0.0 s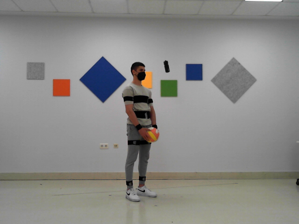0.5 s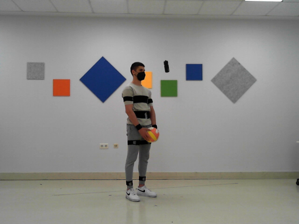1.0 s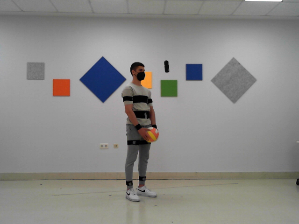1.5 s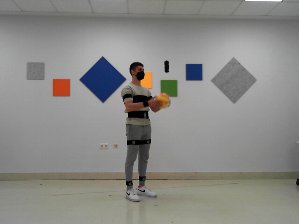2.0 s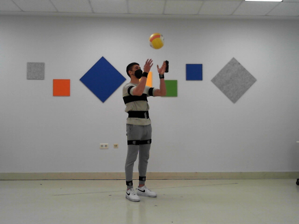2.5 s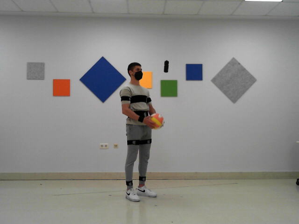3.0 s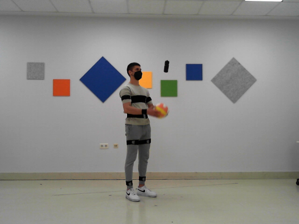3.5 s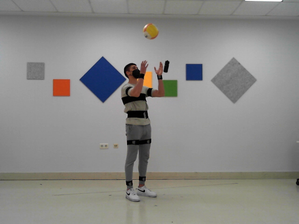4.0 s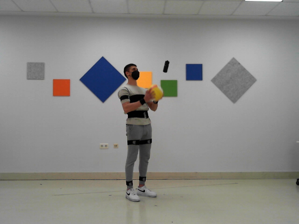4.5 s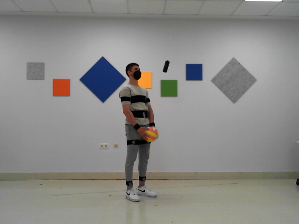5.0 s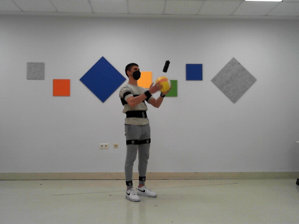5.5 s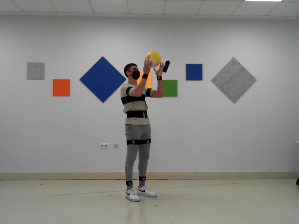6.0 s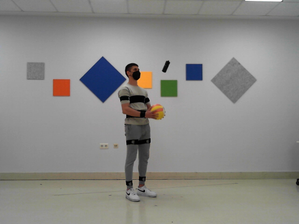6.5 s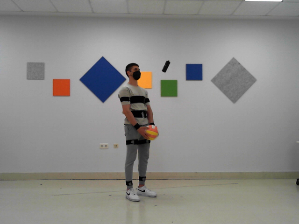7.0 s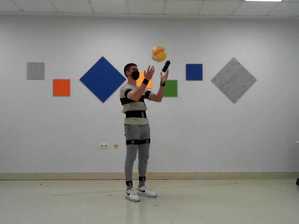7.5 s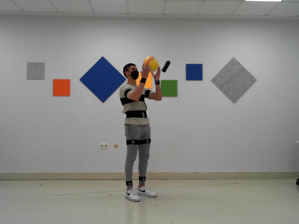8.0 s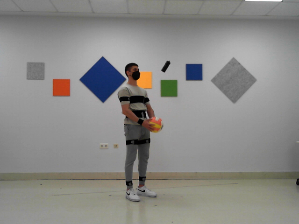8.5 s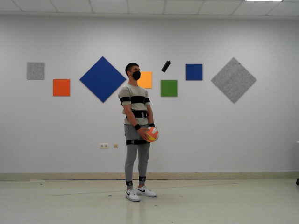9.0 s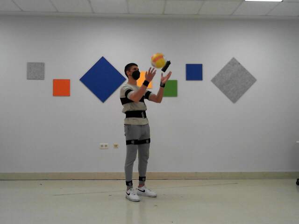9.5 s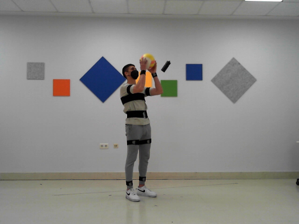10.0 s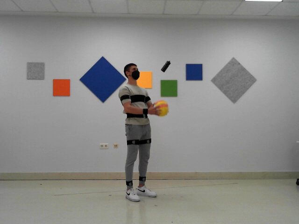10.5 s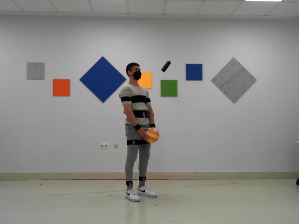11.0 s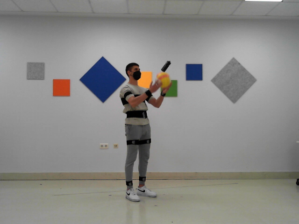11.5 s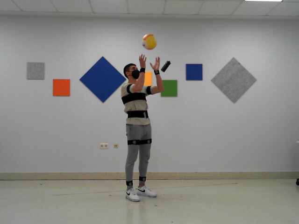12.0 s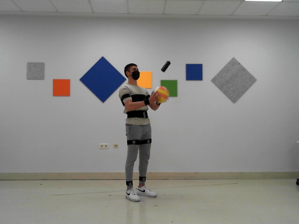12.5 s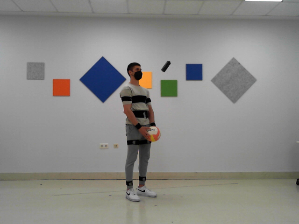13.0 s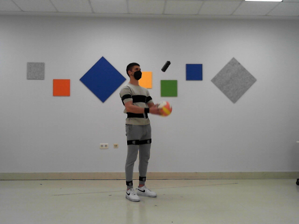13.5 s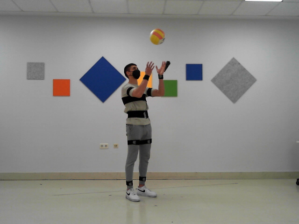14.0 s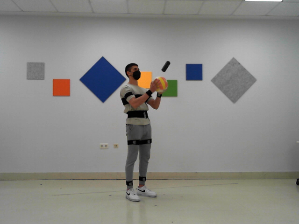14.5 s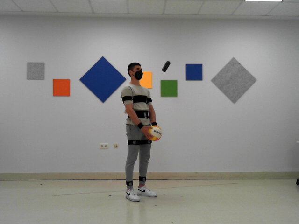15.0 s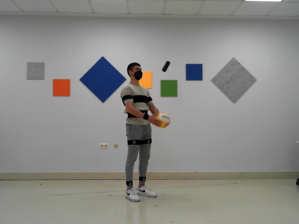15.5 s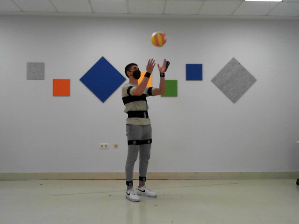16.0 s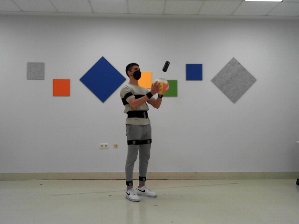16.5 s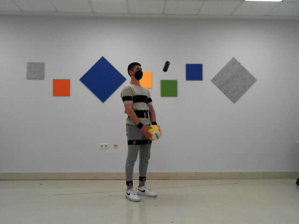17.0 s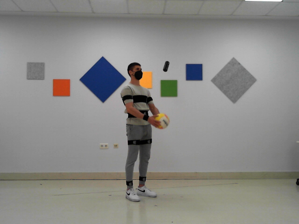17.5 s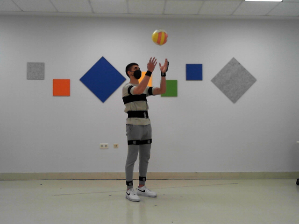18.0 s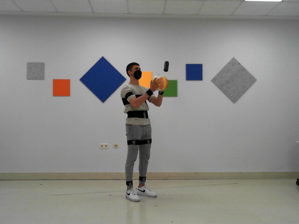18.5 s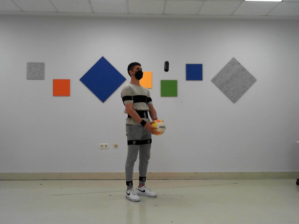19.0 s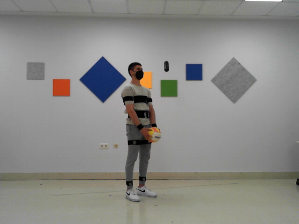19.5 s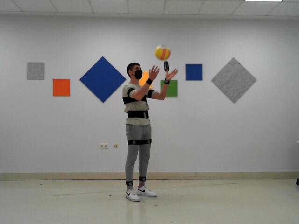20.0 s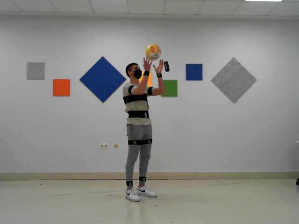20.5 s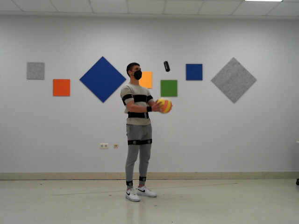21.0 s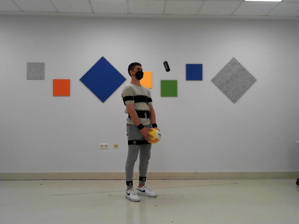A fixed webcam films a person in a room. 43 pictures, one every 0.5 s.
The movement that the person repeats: Throw up a ball and catch it.
